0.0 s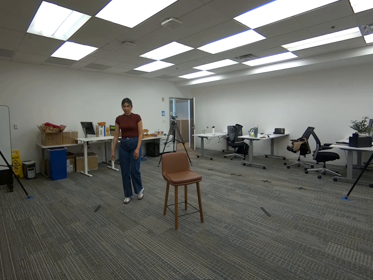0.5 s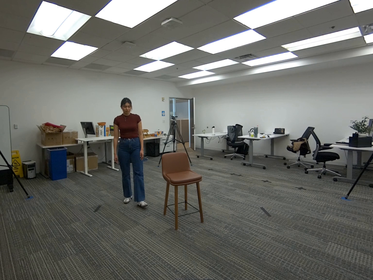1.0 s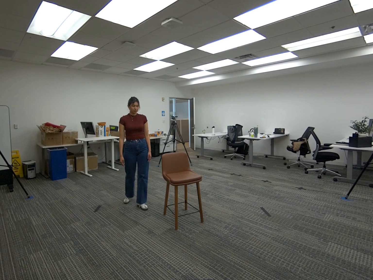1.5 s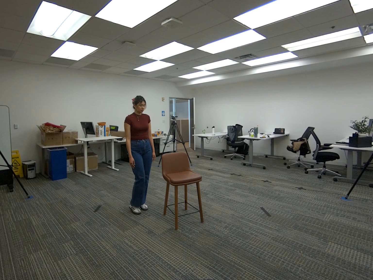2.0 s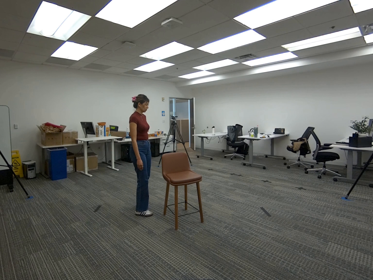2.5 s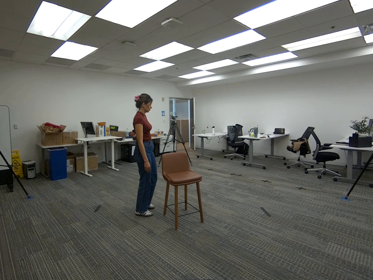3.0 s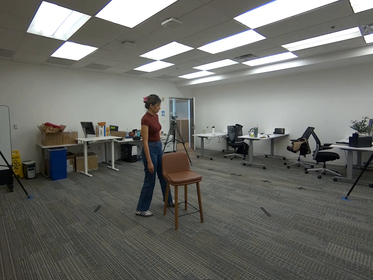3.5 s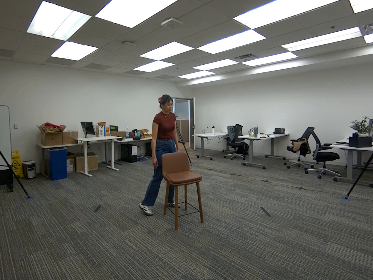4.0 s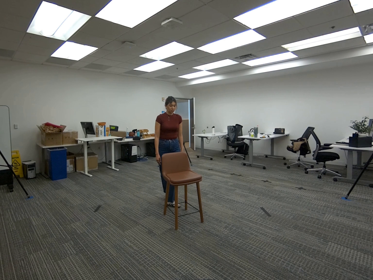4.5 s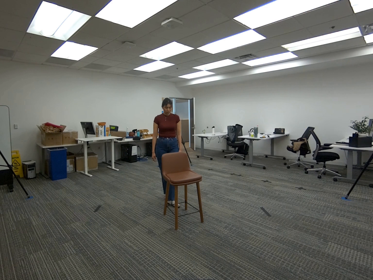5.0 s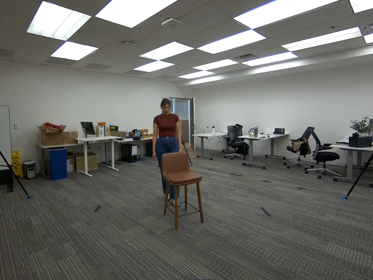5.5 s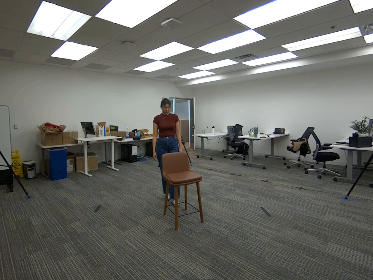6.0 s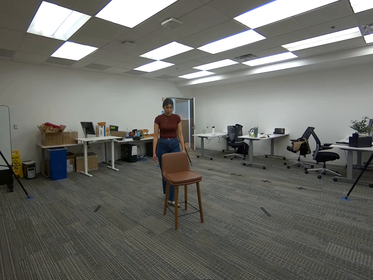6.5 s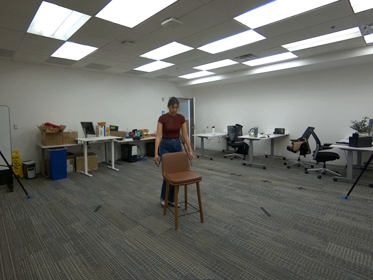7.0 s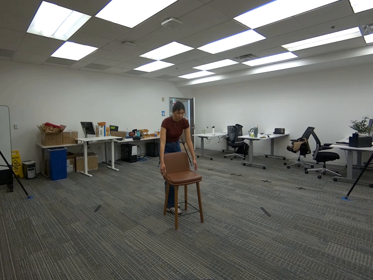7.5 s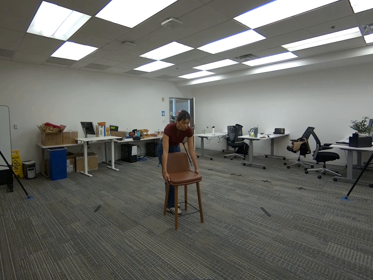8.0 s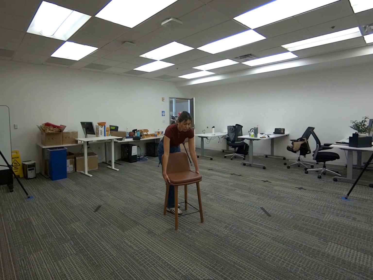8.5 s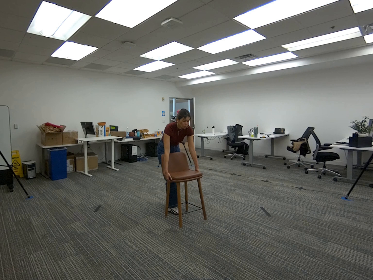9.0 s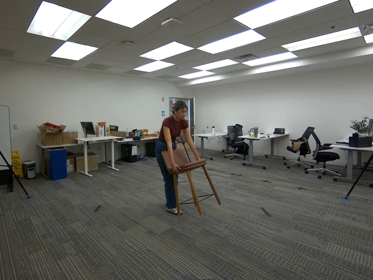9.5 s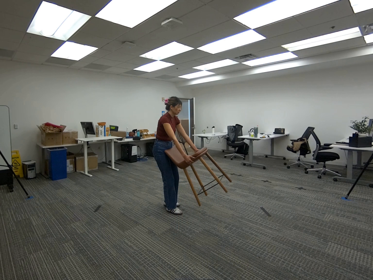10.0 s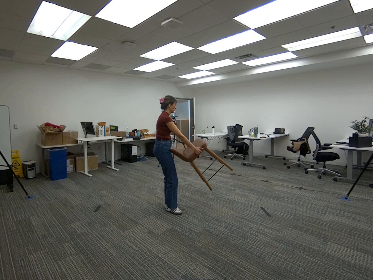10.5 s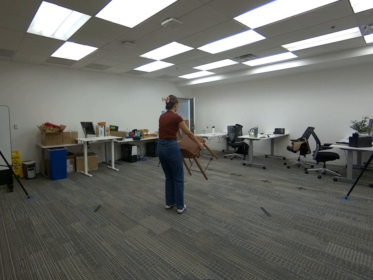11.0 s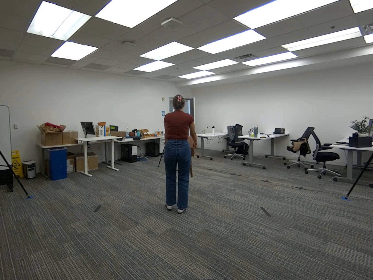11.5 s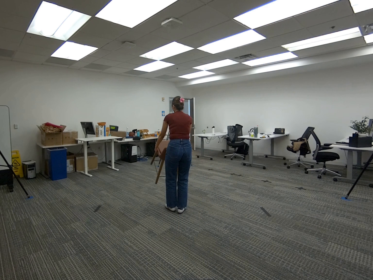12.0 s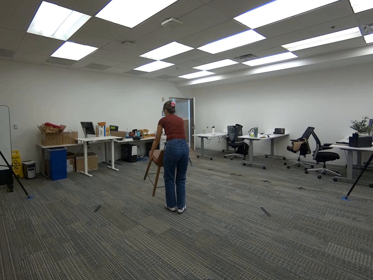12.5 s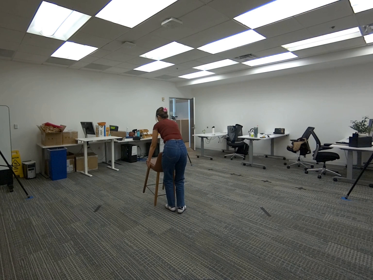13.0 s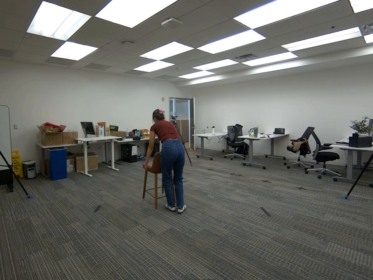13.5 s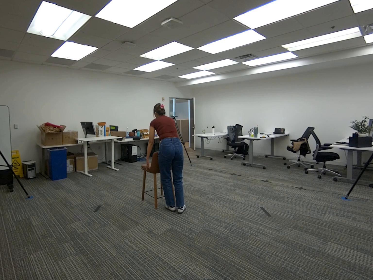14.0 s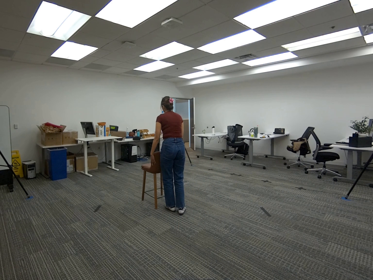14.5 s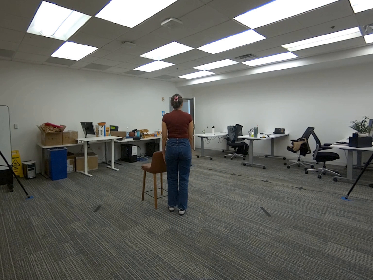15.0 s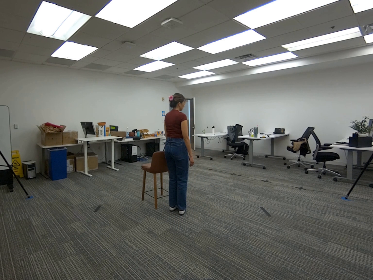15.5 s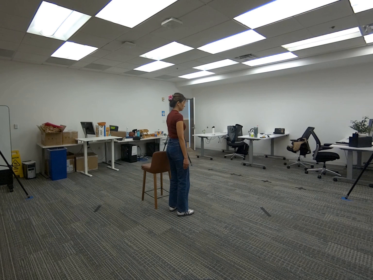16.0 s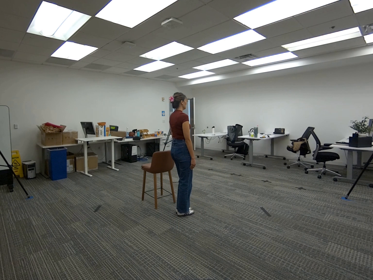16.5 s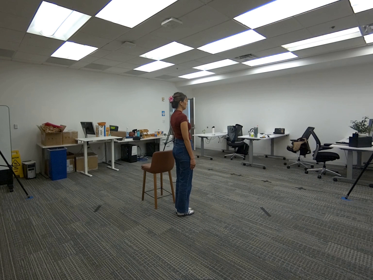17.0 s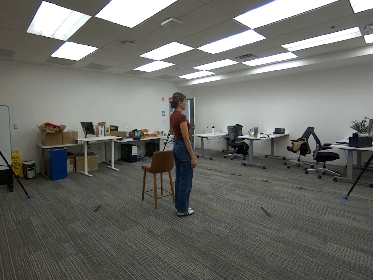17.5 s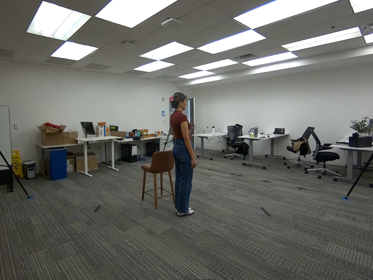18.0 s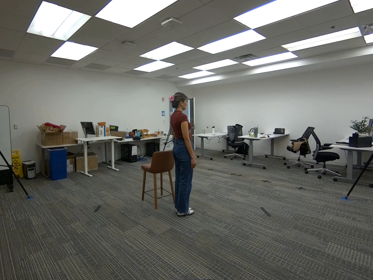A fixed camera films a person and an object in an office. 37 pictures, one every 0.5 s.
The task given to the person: Walk over to the tall bar stool and grasp the stool with both hands rotating the bar stool 180° and then placing the tall bar stool back on the ground.
